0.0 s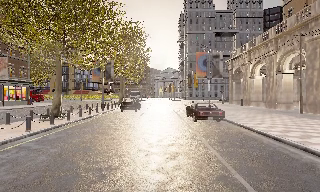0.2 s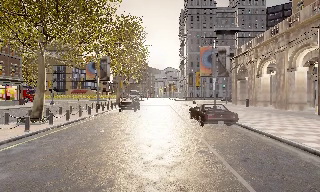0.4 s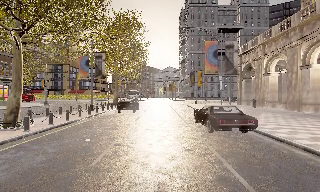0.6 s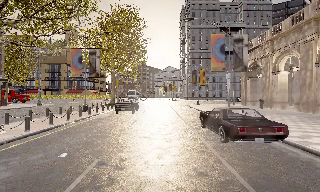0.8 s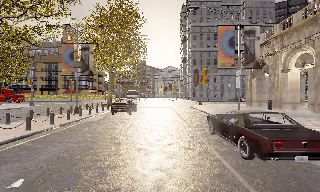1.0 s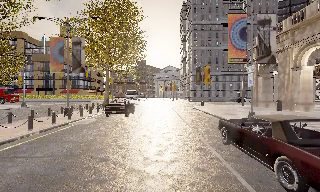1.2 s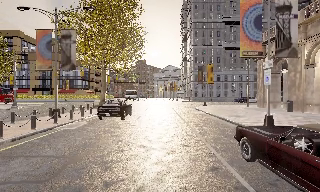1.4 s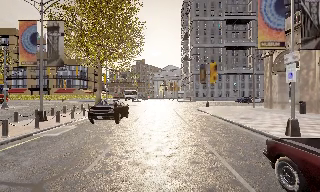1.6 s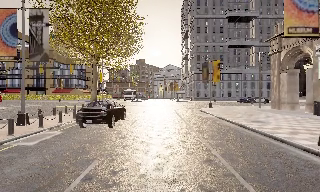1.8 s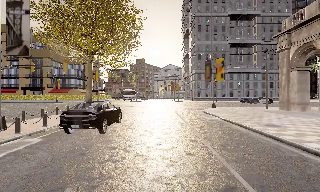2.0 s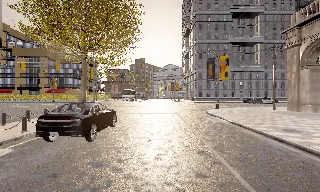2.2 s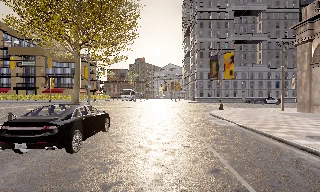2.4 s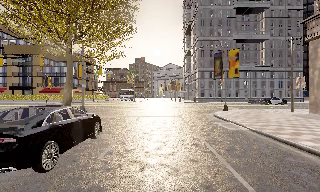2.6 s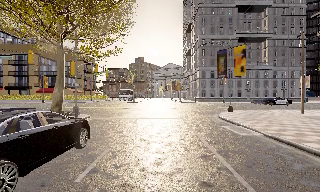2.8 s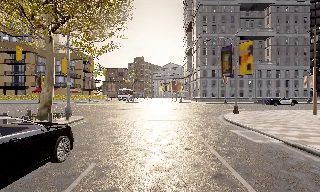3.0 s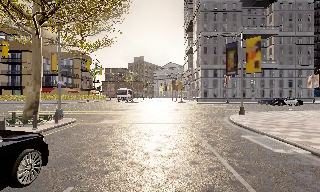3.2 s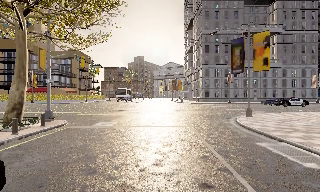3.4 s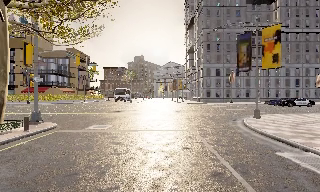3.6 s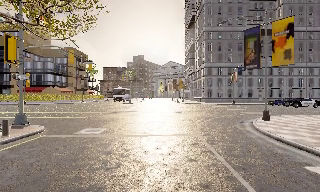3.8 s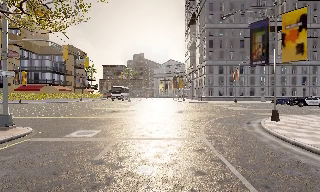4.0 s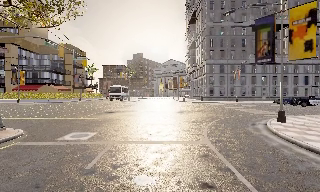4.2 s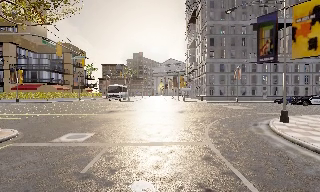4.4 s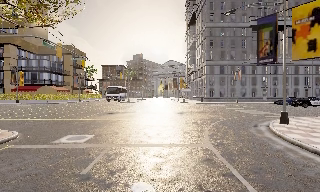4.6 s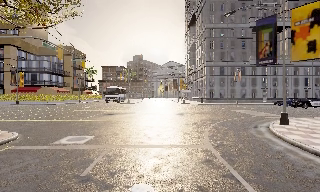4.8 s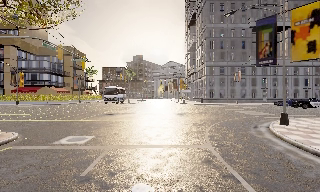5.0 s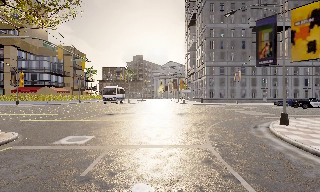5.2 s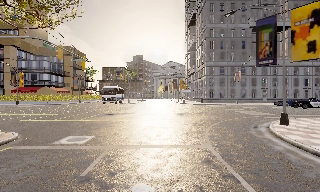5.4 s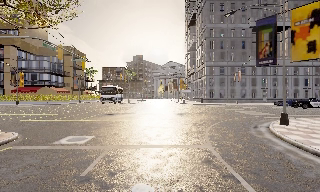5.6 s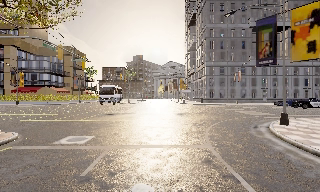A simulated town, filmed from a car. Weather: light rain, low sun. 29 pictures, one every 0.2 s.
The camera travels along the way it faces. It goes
forward.
0.0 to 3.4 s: The camera travels forward, about 25 m, so what stands in front looms larger.
3.4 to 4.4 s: The camera travels forward, about 2.5 m, so what stands in front looms larger. It loses speed.
4.4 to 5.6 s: The camera keeps its place and its aim.
The film runs forward here.
